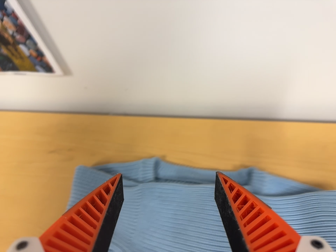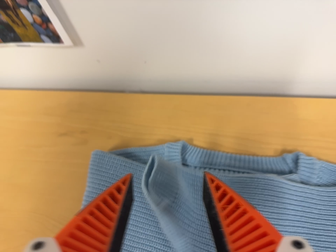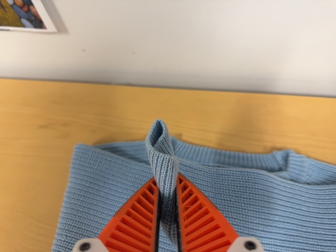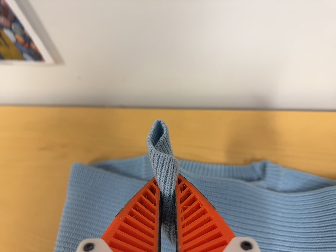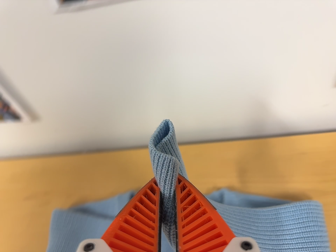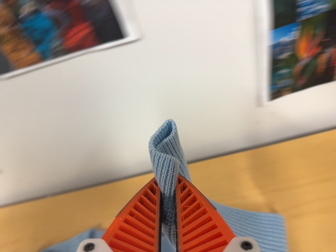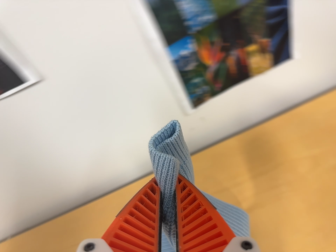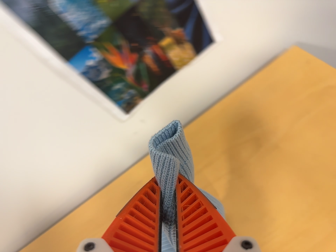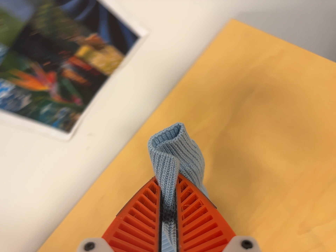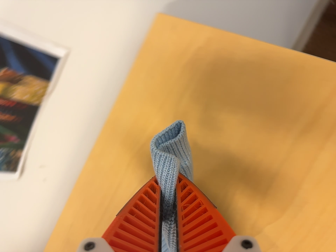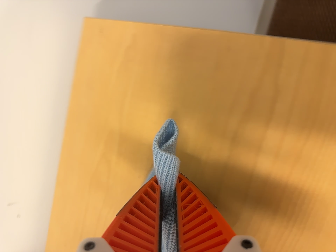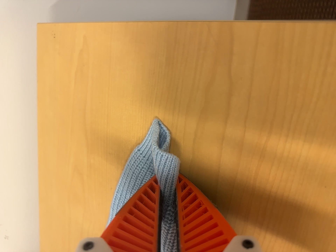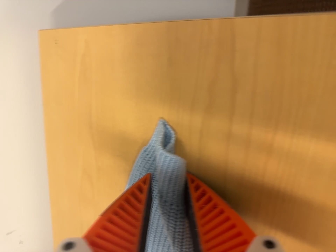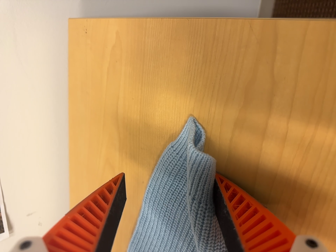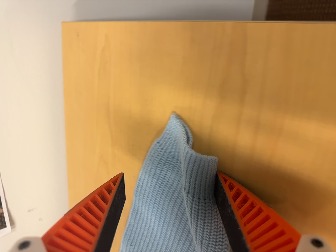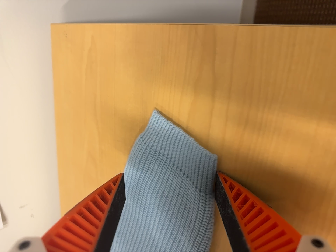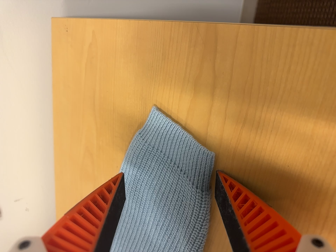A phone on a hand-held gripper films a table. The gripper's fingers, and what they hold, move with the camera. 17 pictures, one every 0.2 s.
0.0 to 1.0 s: The camera travels to its right, backward and toward the top of its view, about 14 cm, so close, fixed things drift to the left. Its aim tips toward the top of its view by about 10 degrees, and the scene shifts downward. It rolls about its line of sight by about 15 degrees, and the scene rotates counterclockwise.
1.0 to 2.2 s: The camera travels to its right, about 50 cm, so close, fixed things drift to the left. Its aim tips toward the bottom of its view by about 15 degrees. It rolls about its line of sight by about 70 degrees, and the scene rotates counterclockwise.
2.2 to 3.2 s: The camera shifts only a little, or ends up much as it began.
The film runs backward here.
